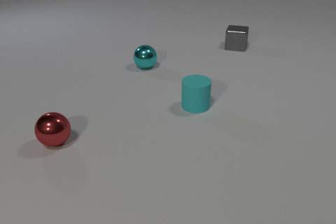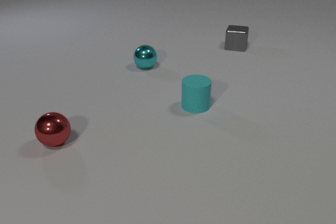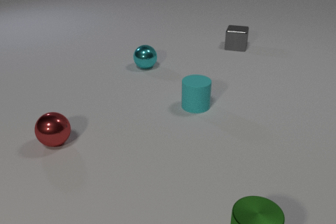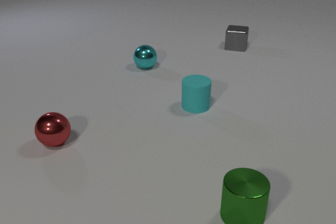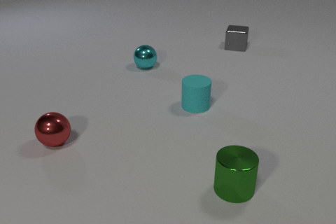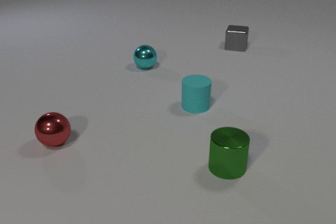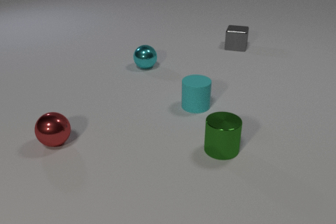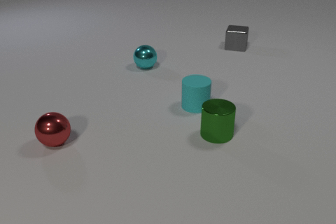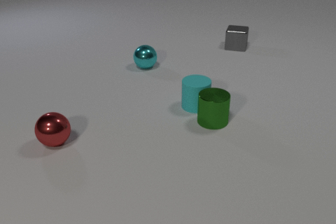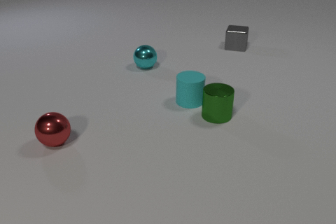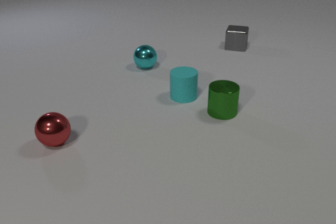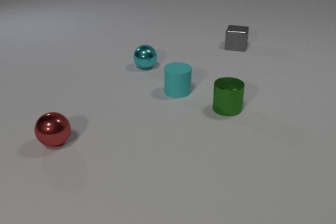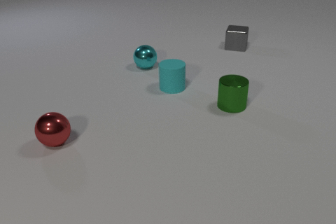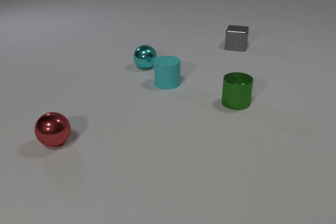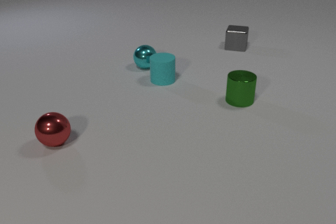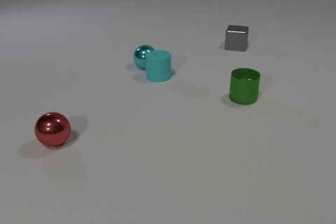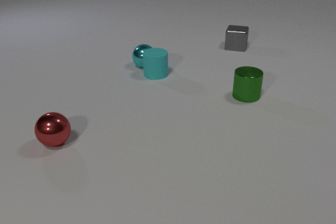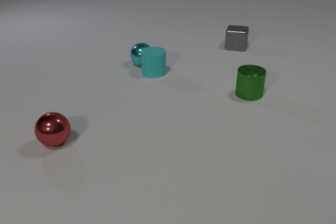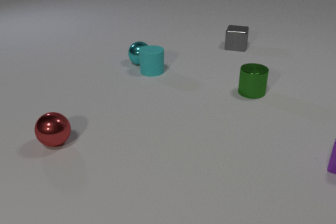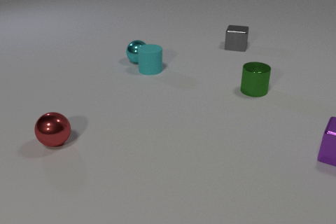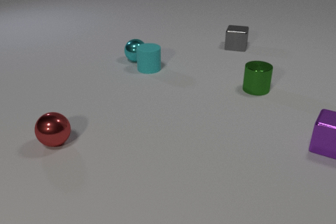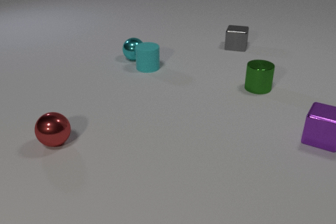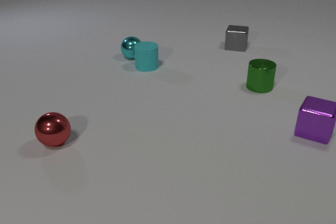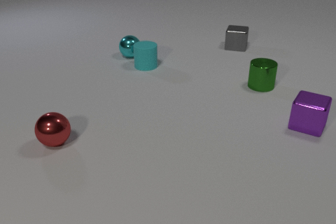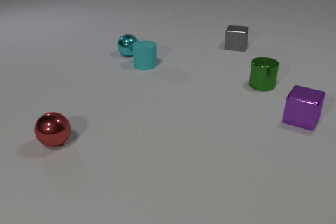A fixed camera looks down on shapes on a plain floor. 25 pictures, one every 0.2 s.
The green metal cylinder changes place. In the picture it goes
away from the camera.
The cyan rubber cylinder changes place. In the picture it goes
away from the camera.
0.0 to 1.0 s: The green metal cylinder comes in at the bottom edge, slides away from the camera.
1.0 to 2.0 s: The green metal cylinder slides away from the camera. The cyan rubber cylinder slides away from the camera and to the left. The green metal cylinder and the cyan rubber cylinder collide.
2.0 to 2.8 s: The green metal cylinder slides away from the camera and to the right. The cyan rubber cylinder slides away from the camera and to the left.
2.8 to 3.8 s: The green metal cylinder slides away from the camera and to the right. The cyan rubber cylinder slides away from the camera and to the left. The cyan metal sphere rolls away from the camera and to the left. The purple metal cube comes in at the right edge, slides away from the camera and to the left. The cyan rubber cylinder and the cyan metal sphere collide.
3.8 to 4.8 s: The green metal cylinder slides away from the camera and to the right. The cyan rubber cylinder slides away from the camera and to the left. The cyan metal sphere rolls away from the camera and to the left. The purple metal cube slides away from the camera and to the left.
What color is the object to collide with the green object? cyan.
How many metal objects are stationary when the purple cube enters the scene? 2.
How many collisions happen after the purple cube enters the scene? 0.
